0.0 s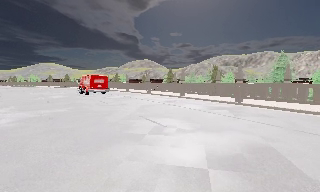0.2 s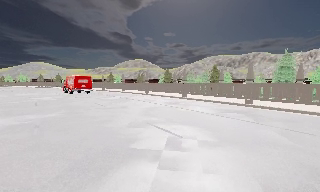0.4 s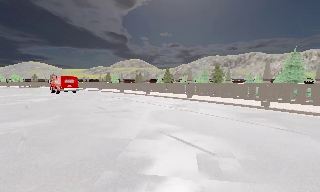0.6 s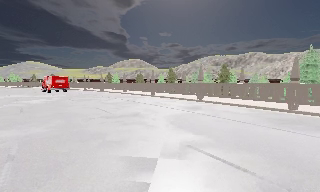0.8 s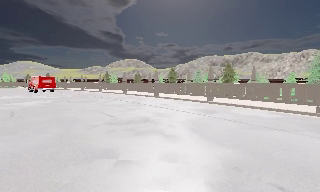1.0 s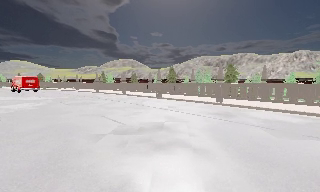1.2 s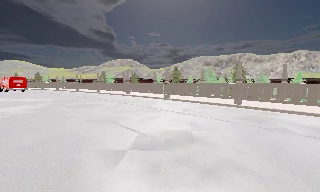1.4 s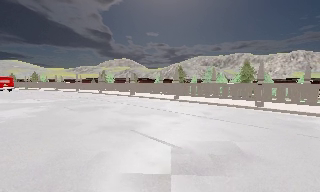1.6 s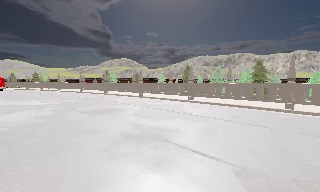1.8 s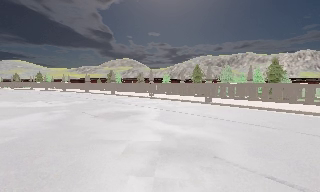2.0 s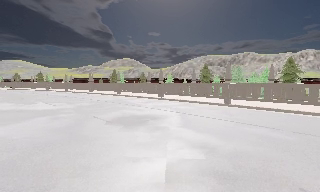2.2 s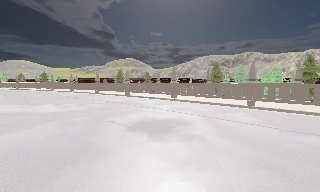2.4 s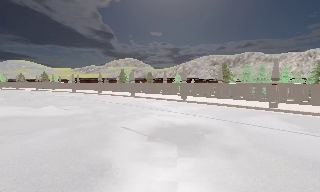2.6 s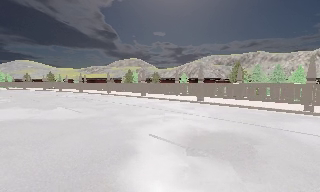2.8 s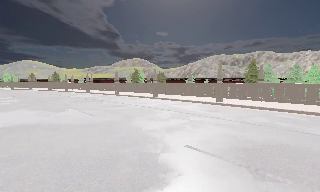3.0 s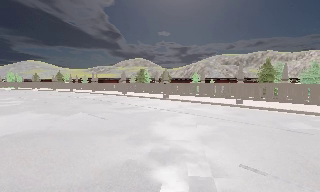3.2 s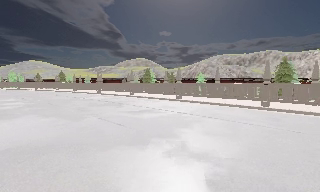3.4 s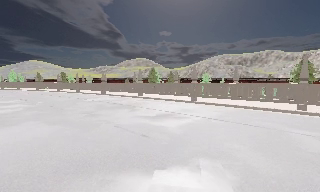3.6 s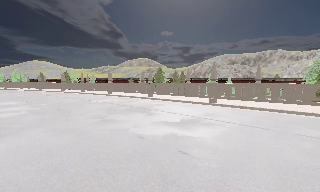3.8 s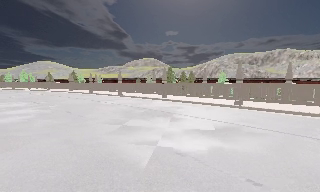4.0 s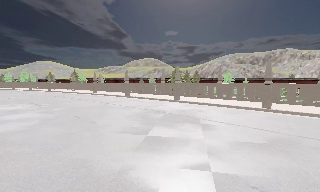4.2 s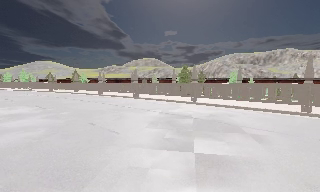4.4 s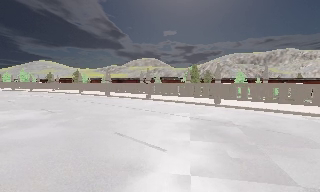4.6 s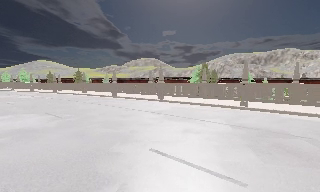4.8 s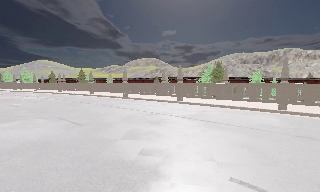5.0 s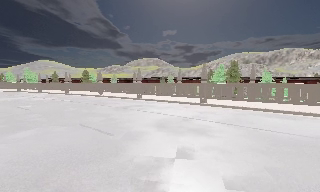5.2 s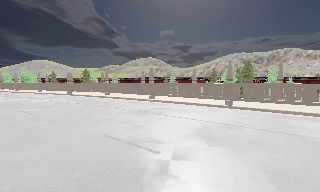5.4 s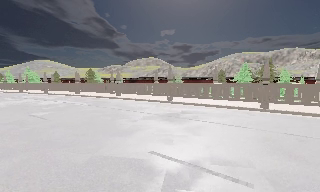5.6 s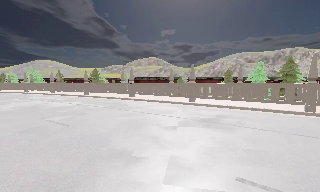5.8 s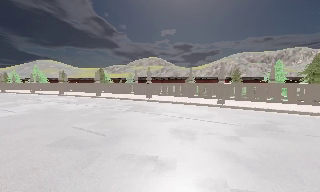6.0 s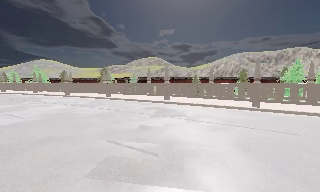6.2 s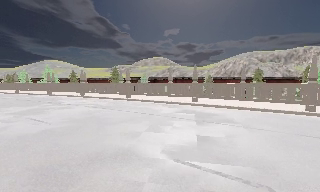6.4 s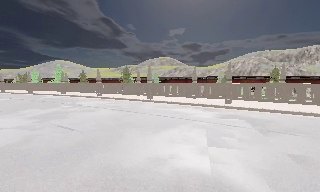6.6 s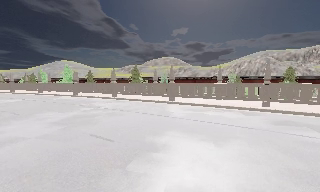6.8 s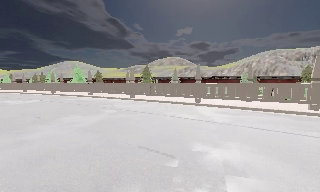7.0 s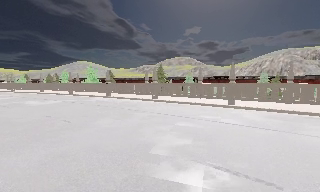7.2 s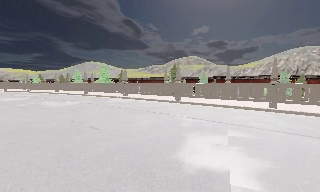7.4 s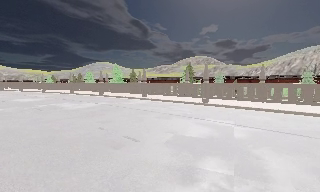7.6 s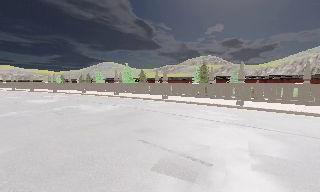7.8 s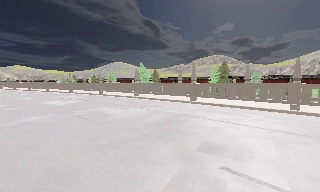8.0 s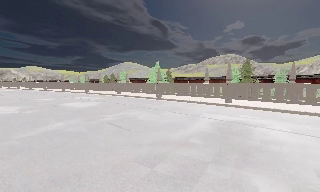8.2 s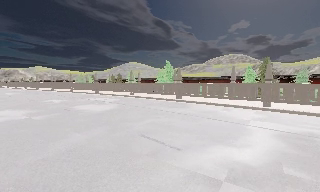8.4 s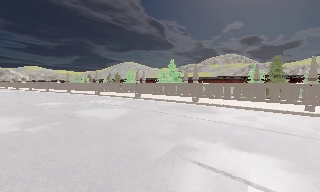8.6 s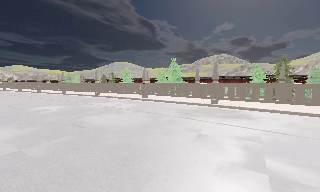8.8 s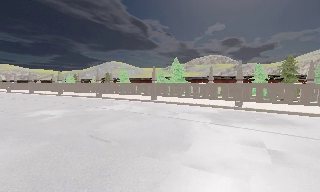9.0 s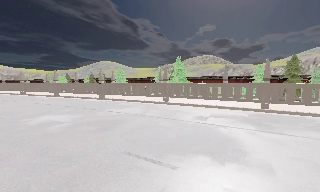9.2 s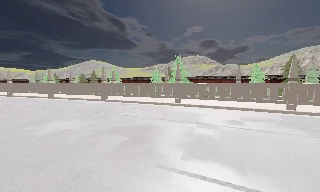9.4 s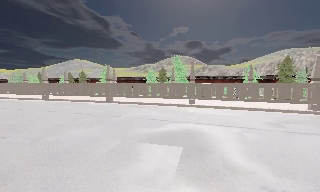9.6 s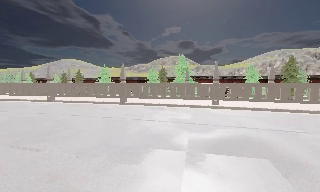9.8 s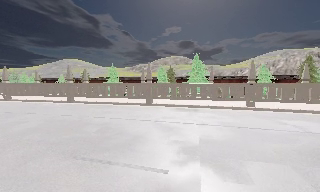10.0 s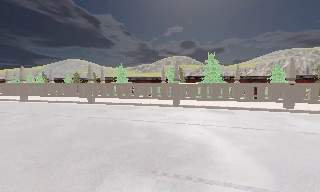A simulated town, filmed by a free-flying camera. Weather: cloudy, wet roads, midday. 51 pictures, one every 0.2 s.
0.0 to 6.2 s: The camera travels to its left and forward, about 50 m, so close, fixed things drift to the right.
6.2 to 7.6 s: The camera swings to its left by about 15 degrees, and the scene slides to the right. It travels to its left and forward, about 12 m, so close, fixed things drift to the right.
7.6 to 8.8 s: The camera travels to its left and forward, about 12 m, so close, fixed things drift to the right.
8.8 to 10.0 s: The camera pans to its right, which is clockwise from overhead, by about 15 degrees. It travels to its left and forward, about 11 m, so close, fixed things drift to the right.
The film runs forward here.
